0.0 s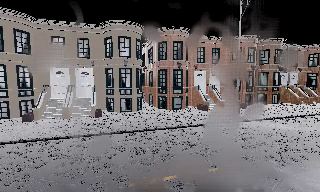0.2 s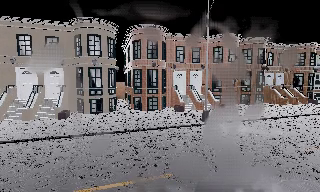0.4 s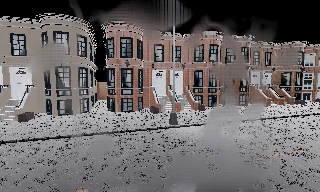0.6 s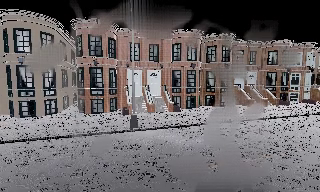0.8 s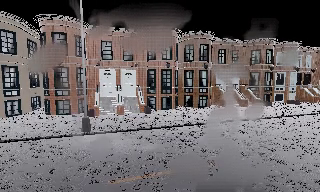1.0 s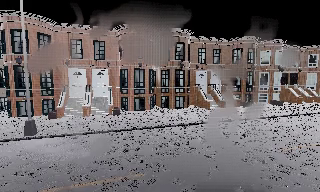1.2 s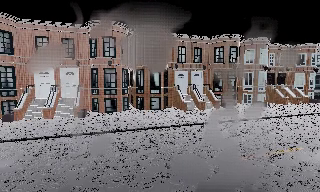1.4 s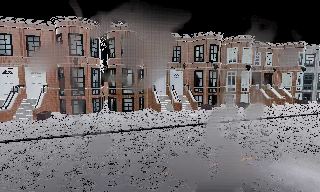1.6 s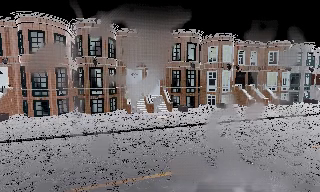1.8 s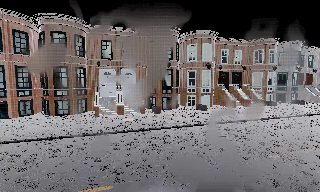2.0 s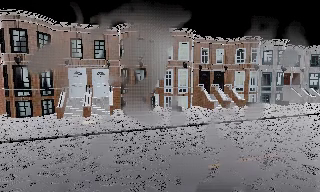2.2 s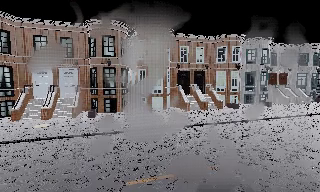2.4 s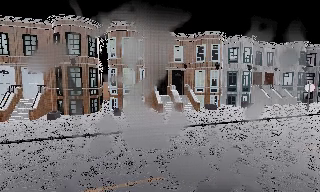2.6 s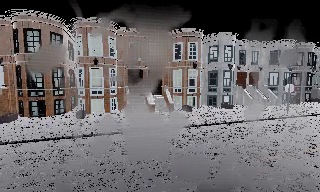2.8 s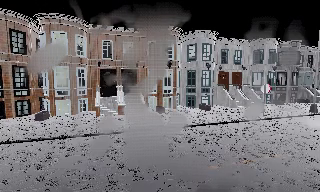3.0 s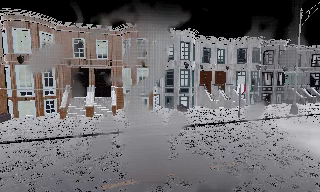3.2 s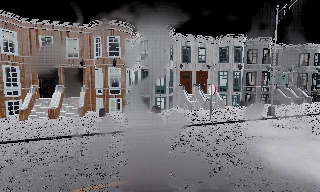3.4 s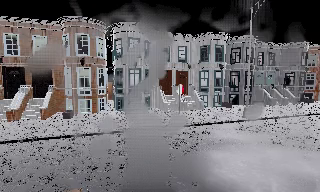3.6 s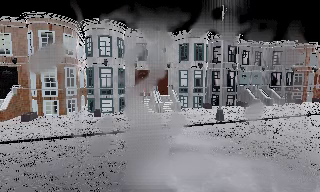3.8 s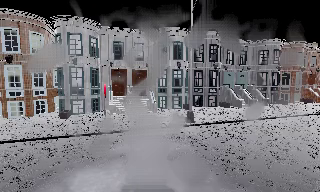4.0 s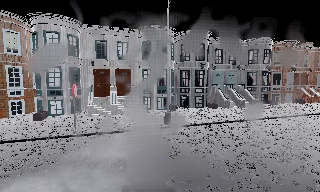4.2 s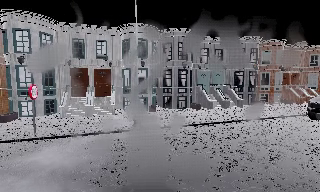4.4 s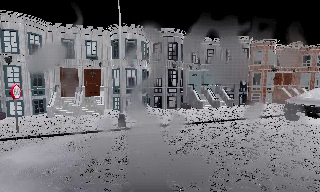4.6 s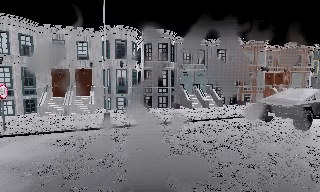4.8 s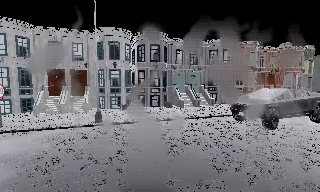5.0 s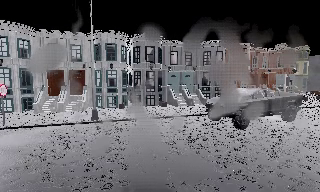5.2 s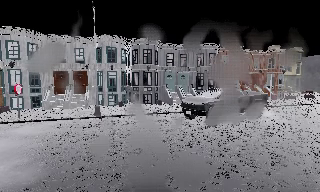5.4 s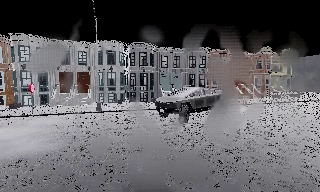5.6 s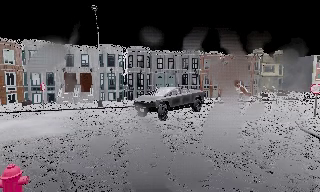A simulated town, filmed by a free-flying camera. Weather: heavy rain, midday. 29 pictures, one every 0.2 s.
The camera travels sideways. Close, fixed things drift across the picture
to the left.
0.0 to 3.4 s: The camera travels to its right, about 40 m, so close, fixed things drift to the left.
3.4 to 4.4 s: The camera travels to its right, about 8 m, so close, fixed things drift to the left. It loses speed.
4.4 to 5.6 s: The camera travels backward and to its right, about 8 m, so what stands in front gets smaller. It gains speed.
The film runs forward here.
